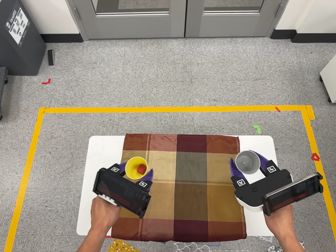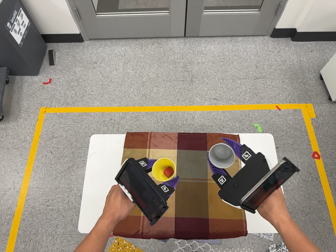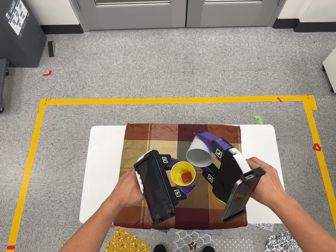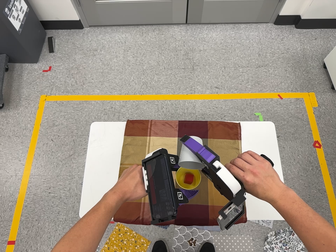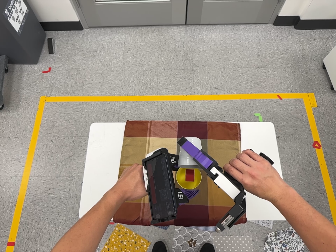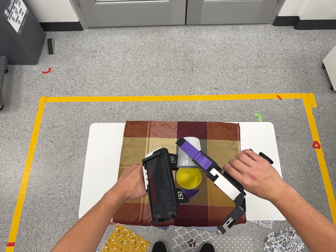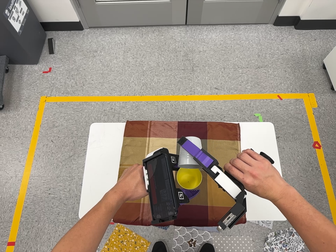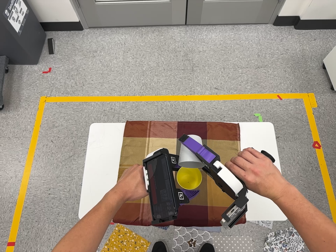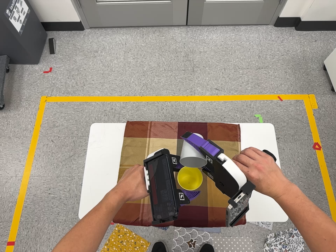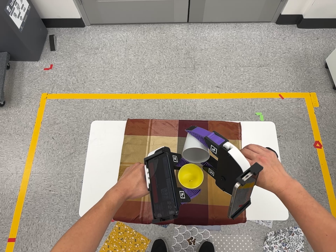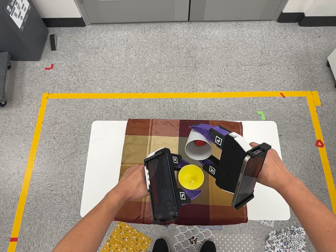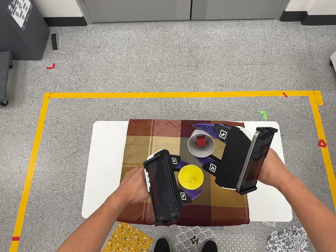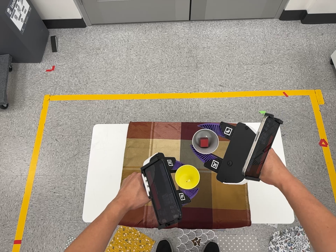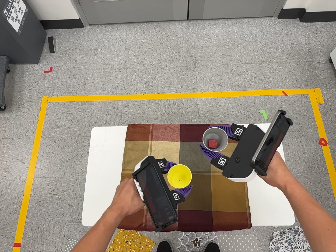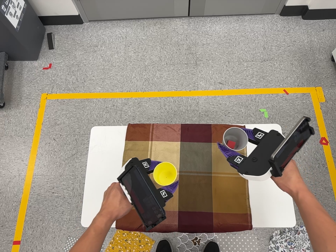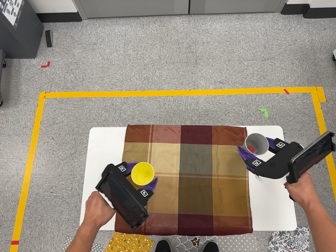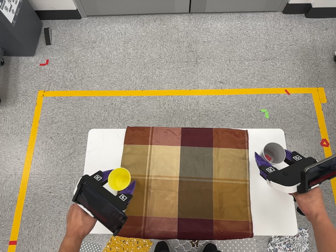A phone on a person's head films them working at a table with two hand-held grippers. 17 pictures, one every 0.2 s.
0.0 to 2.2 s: The camera shifts only a little, or ends up much as it began.
2.2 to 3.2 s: The camera travels toward the top of its view and forward, about 9 cm, so close, fixed things drift downward.
The film runs backward here.
